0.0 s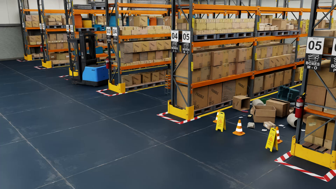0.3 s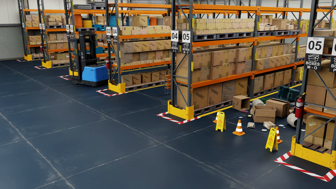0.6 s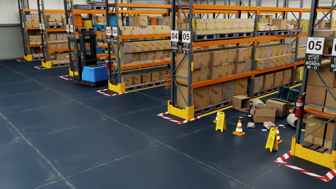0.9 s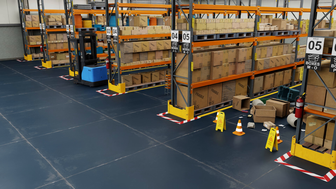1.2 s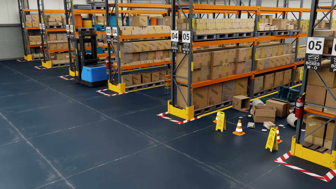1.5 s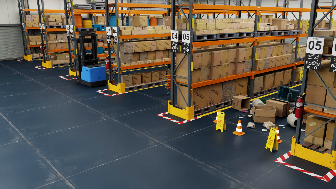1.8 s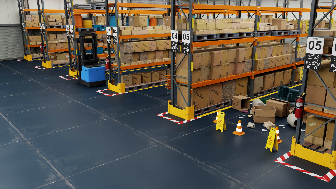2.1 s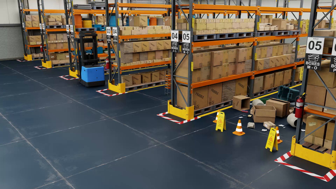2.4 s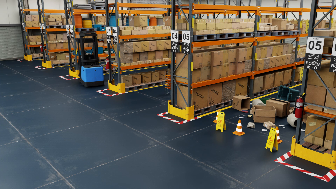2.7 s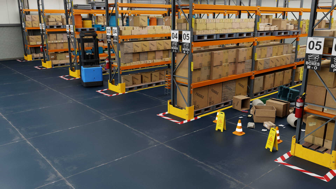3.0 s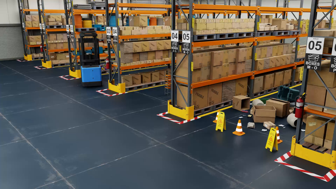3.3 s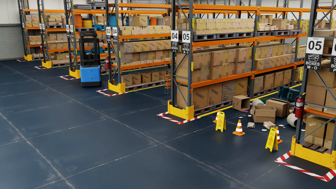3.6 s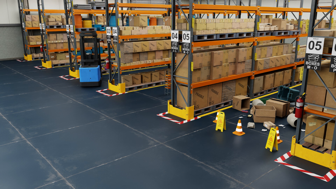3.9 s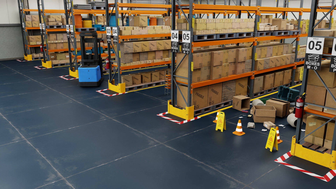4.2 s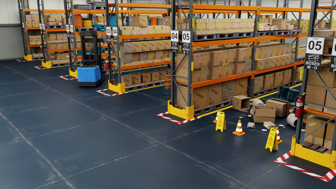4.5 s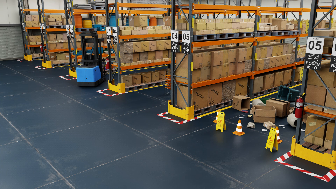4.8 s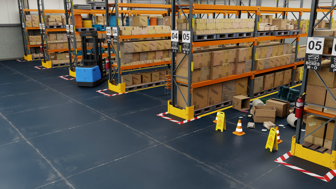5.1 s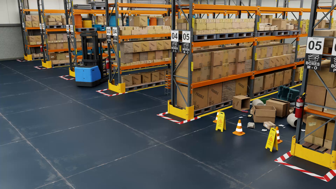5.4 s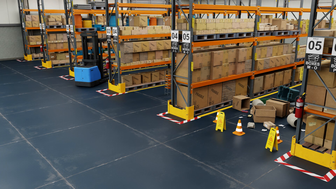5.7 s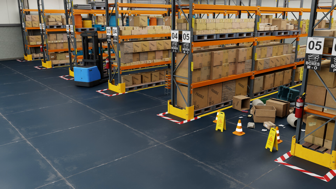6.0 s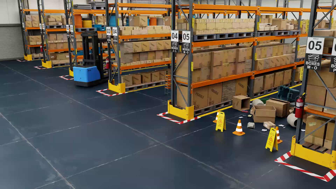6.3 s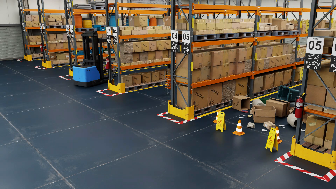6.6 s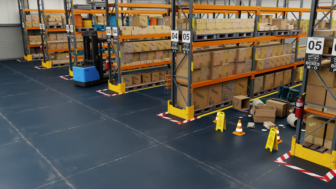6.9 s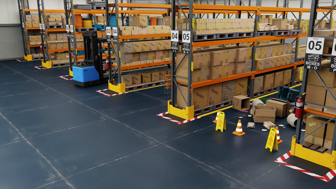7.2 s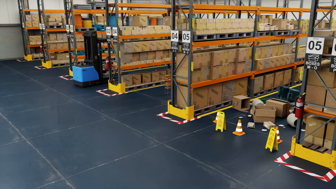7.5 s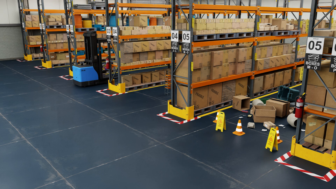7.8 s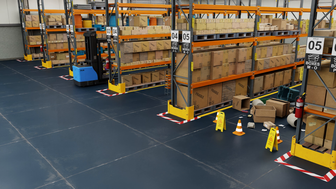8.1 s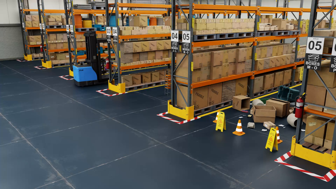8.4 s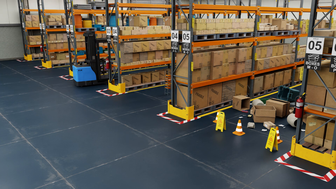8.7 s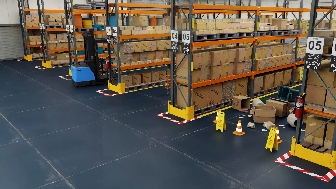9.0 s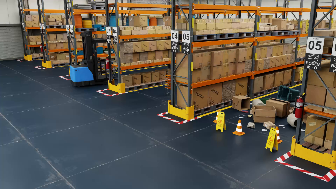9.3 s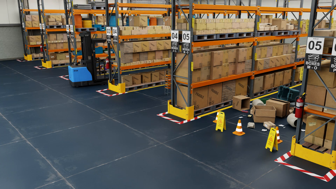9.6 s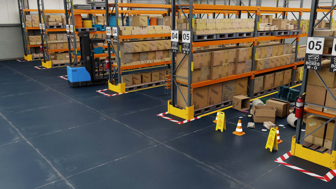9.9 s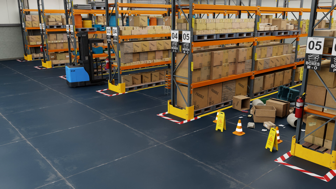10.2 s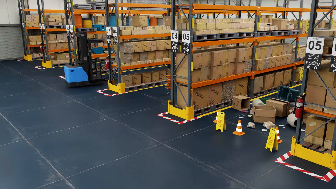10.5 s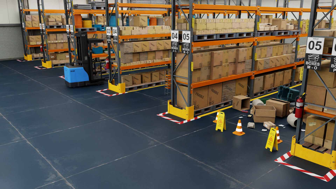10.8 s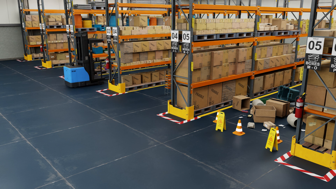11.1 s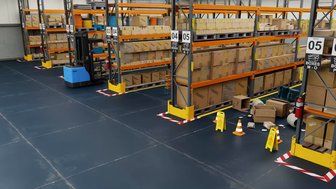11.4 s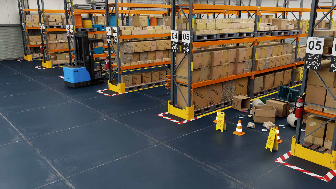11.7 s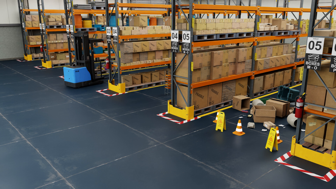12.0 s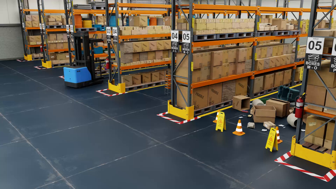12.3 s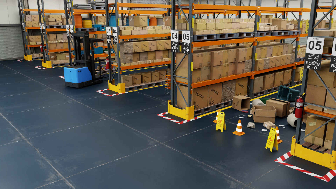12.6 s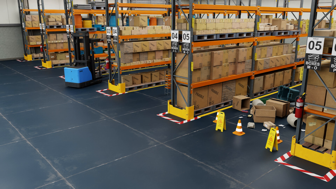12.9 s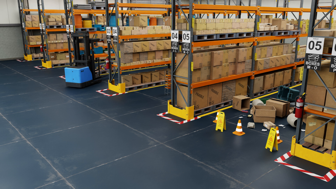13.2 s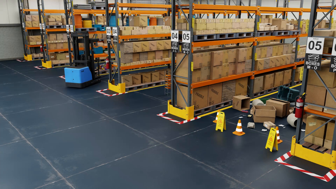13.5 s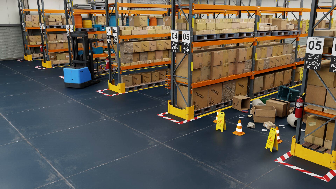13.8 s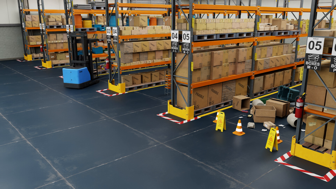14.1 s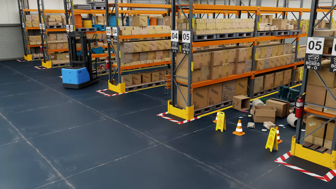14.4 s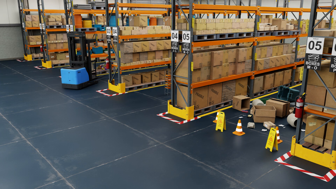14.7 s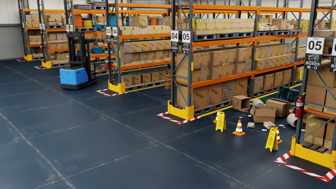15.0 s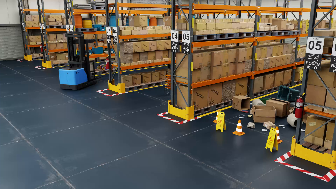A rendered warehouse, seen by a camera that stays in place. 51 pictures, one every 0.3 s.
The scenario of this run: A forklift runs into an object in its way.
